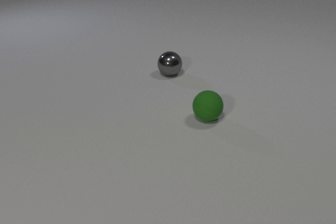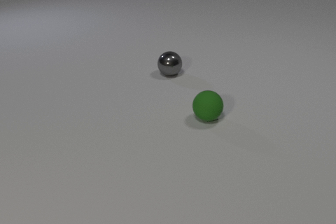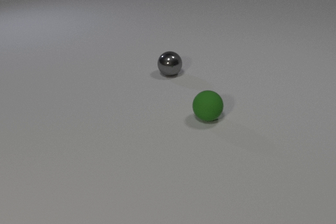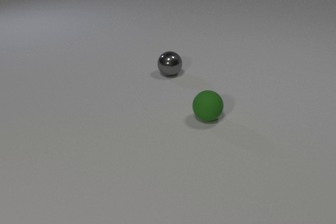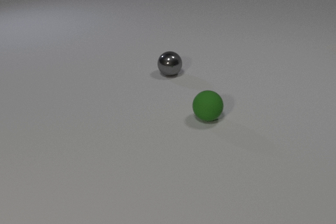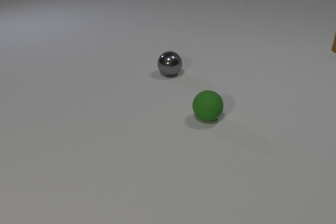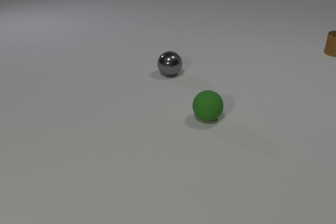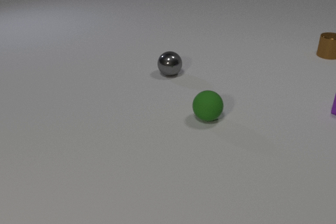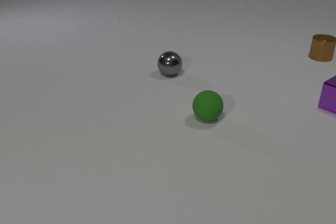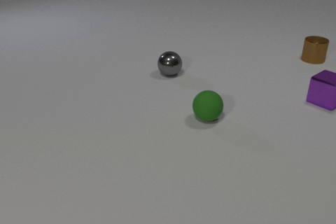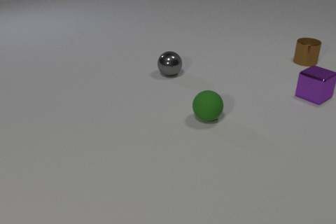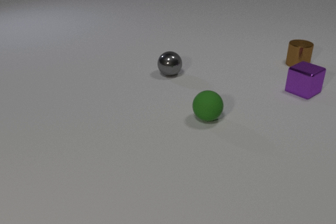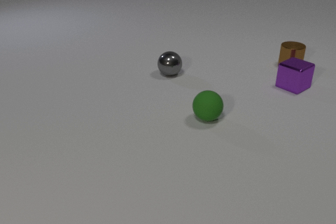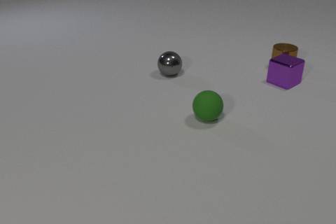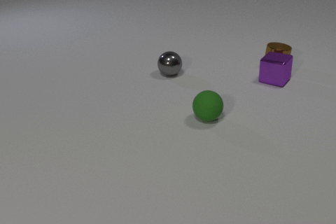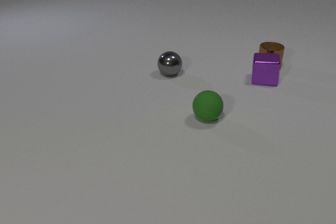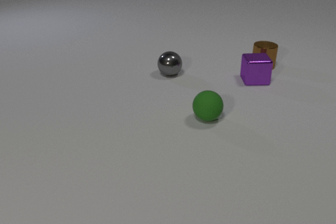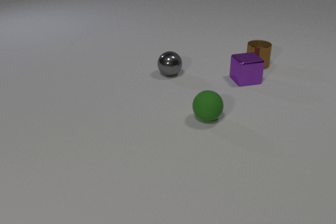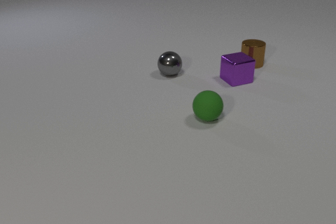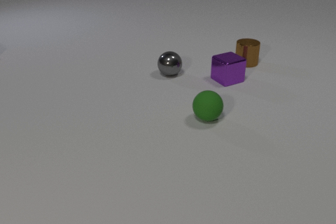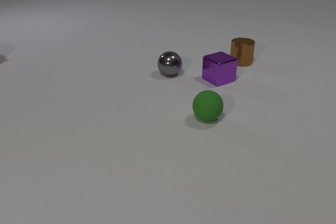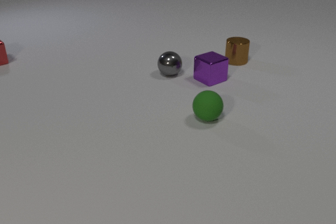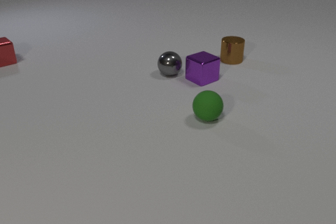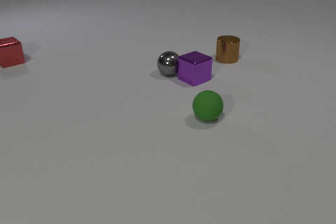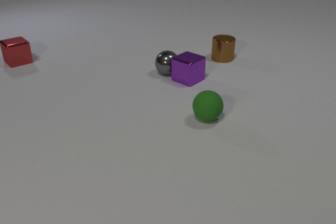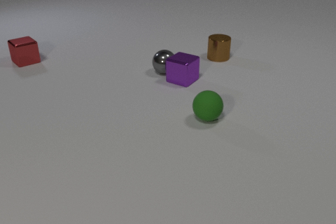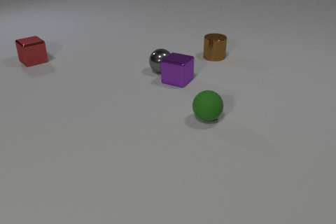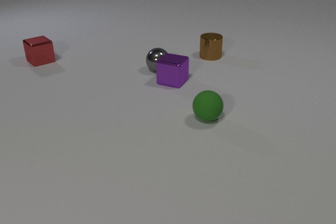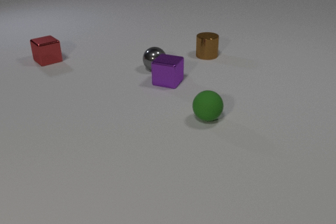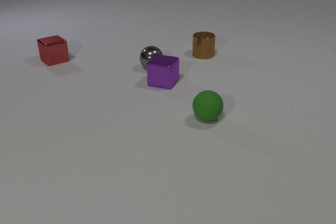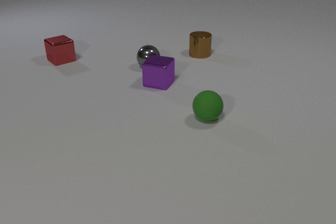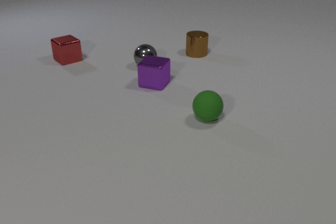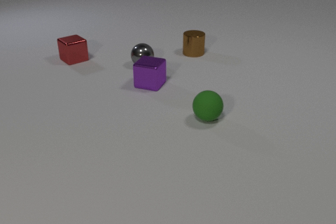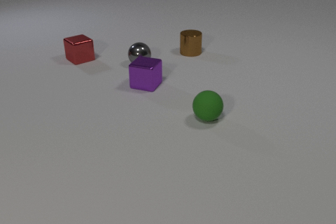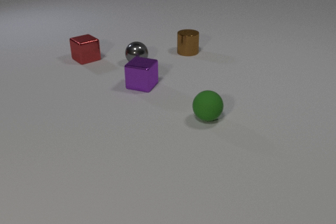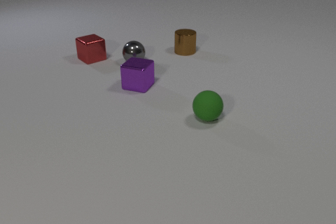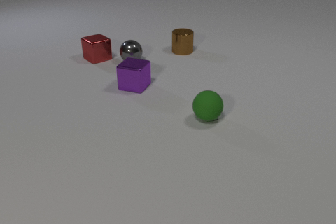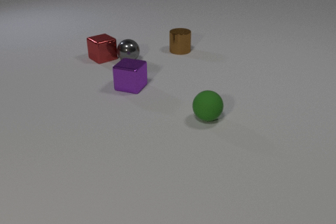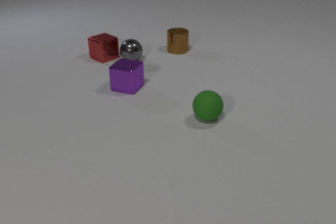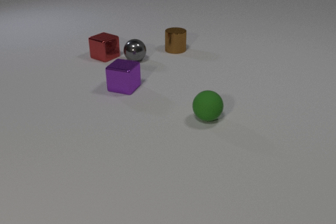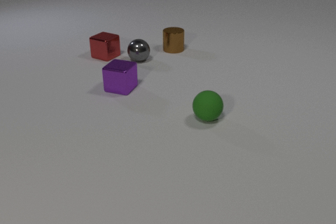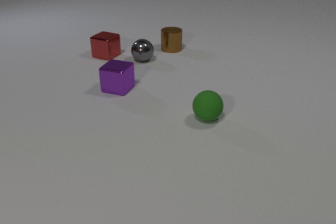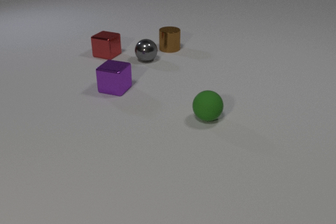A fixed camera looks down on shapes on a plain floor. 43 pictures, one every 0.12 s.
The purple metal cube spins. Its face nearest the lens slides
to the right.
The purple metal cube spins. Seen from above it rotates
counterclockwise.
0.00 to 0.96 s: The purple metal cube comes in at the right edge, slides to the left and away from the camera. The brown metal cylinder comes in at the right edge, slides toward the camera and to the left.
0.96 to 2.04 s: The purple metal cube slides to the left, spins so that its near face slides to the right, counterclockwise seen from above. The brown metal cylinder slides to the left and toward the camera. The purple metal cube and the brown metal cylinder collide.
2.04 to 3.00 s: The purple metal cube slides to the left, spins so that its near face slides to the right, counterclockwise seen from above. The brown metal cylinder slides to the left. The gray metal sphere rolls to the left. The red metal cube comes in at the left edge, slides to the right. The purple metal cube and the gray metal sphere collide.
3.00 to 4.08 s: The purple metal cube slides to the left. The brown metal cylinder slides to the left and away from the camera. The gray metal sphere rolls to the left and away from the camera. The red metal cube slides to the right.
4.08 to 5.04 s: The purple metal cube slides to the left. The brown metal cylinder slides to the left and away from the camera. The gray metal sphere rolls to the right and away from the camera. The red metal cube slides to the right, spins counterclockwise seen from above by about 30 degrees, its near face sliding to the right. The gray metal sphere and the red metal cube collide.
How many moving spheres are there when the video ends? 1.
What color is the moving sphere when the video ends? gray.
How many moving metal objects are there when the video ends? 4.
